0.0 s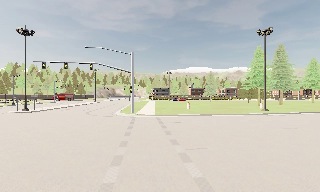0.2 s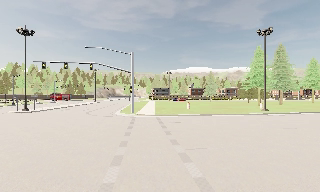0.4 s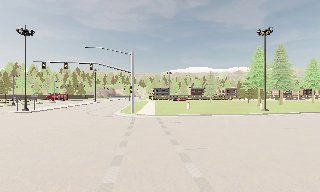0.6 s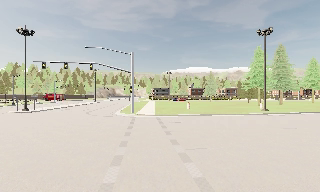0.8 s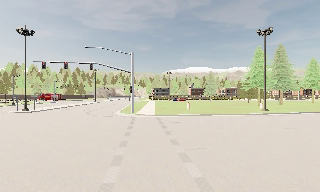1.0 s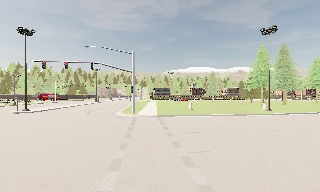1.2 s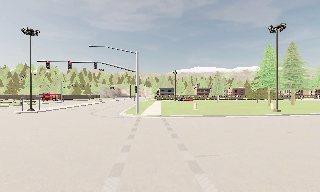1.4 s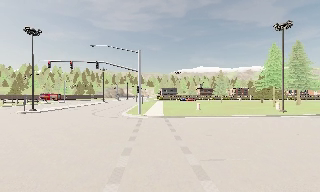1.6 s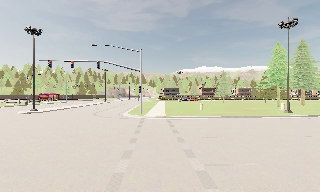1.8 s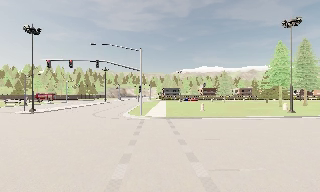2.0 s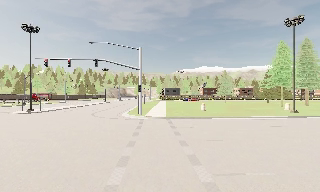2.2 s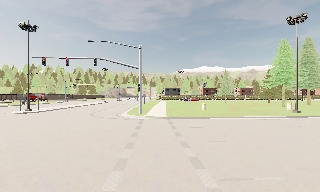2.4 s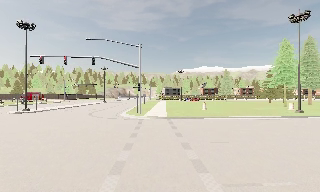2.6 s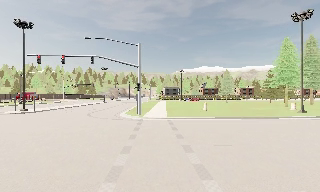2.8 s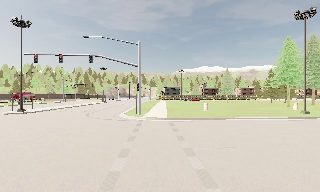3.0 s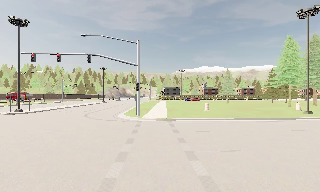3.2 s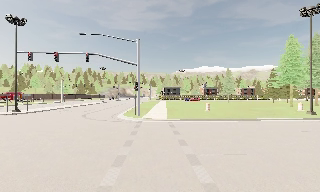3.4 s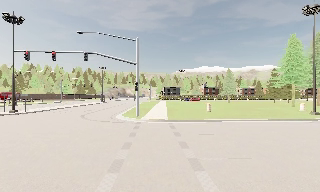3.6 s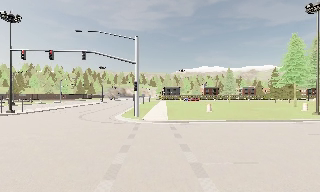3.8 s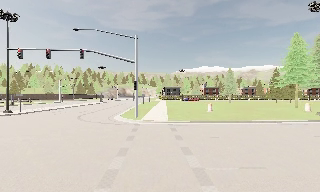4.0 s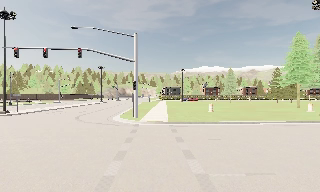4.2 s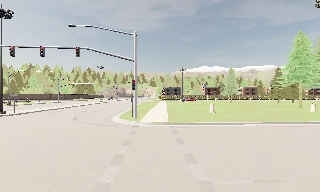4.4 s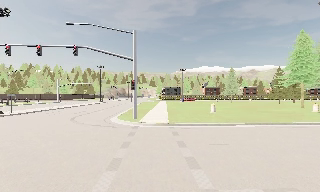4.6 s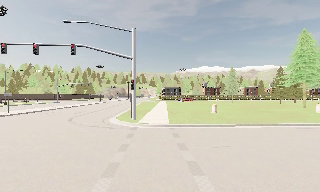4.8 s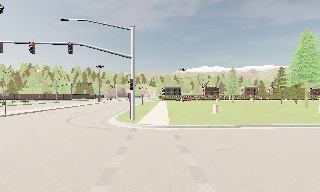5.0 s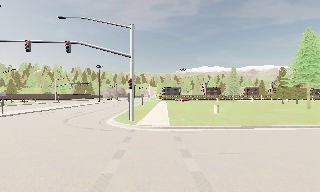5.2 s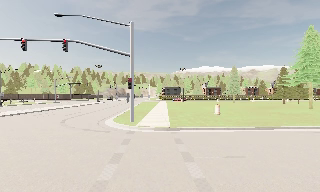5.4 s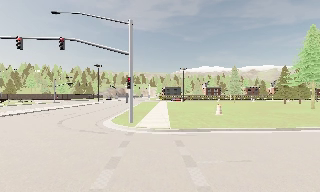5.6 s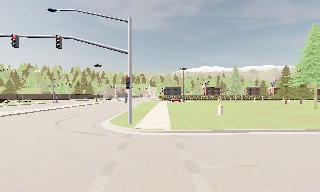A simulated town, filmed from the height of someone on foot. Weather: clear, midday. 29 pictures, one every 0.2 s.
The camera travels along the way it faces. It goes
forward.
0.0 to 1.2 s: The camera travels forward, about 1 m, so what stands in front looms larger. It gains speed.
1.2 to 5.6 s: The camera travels forward, about 8 m, so what stands in front looms larger.
The film runs forward here.
